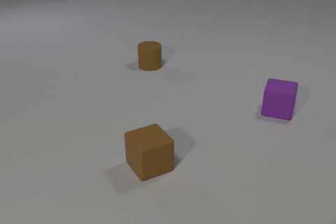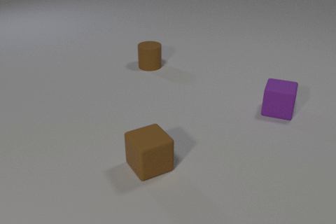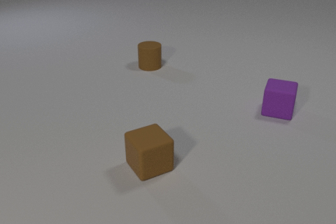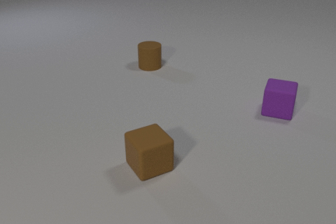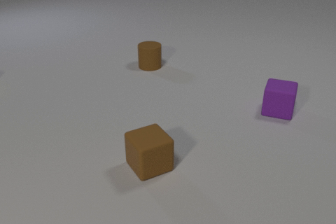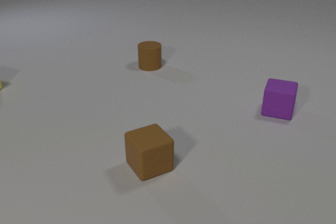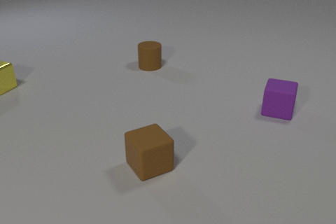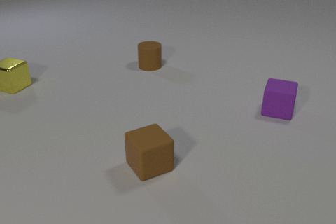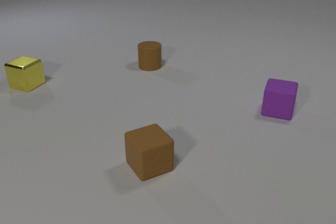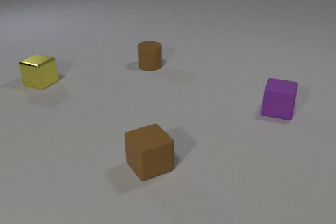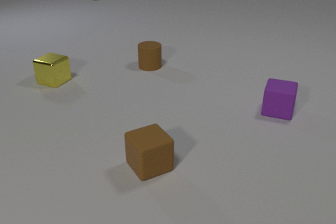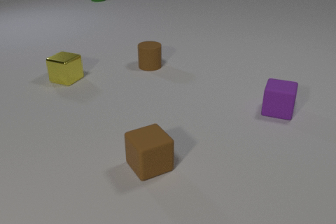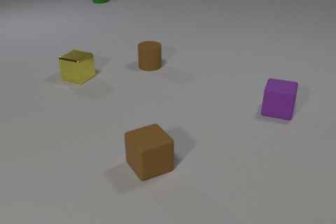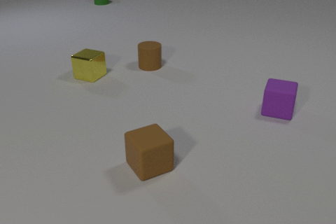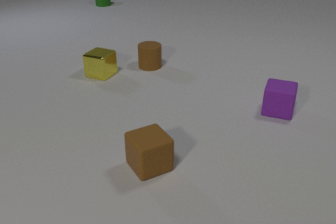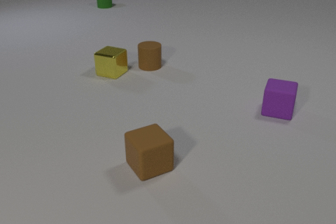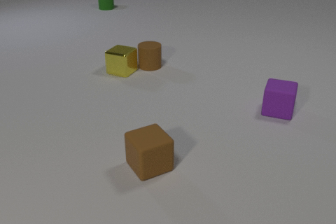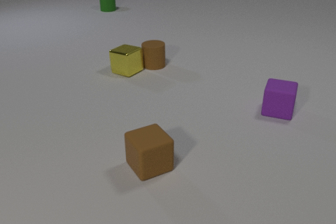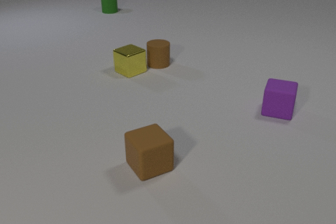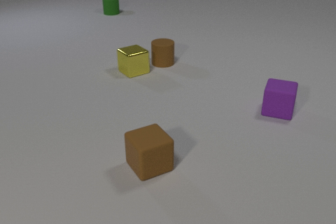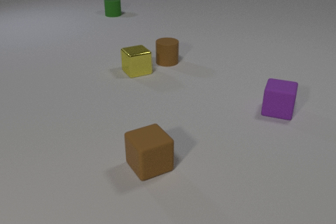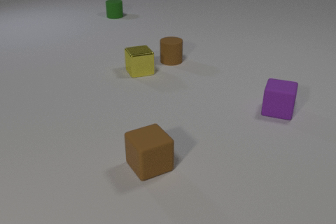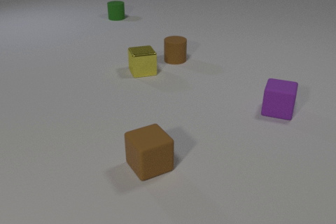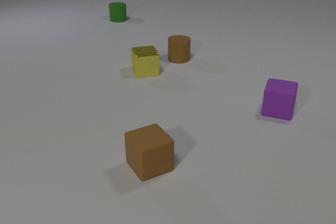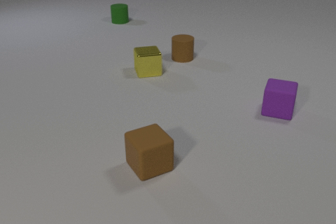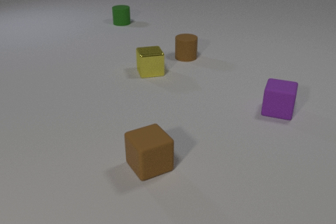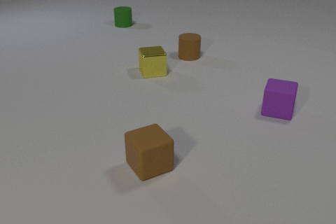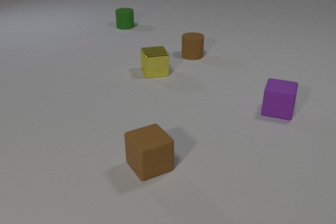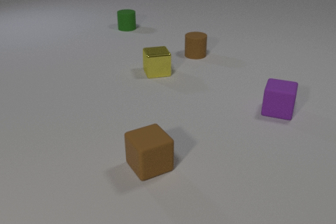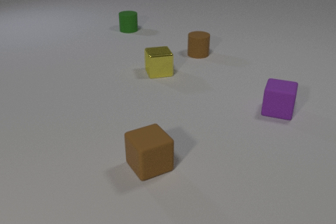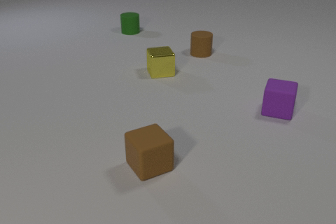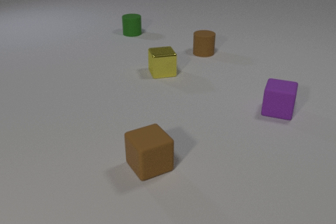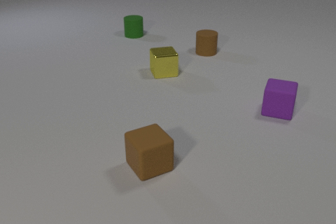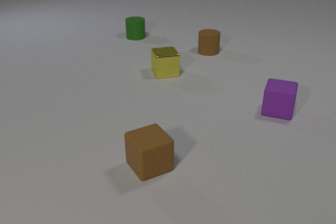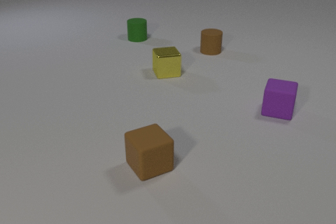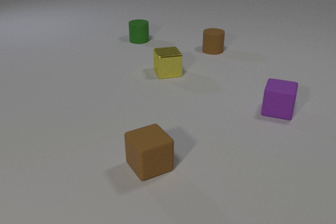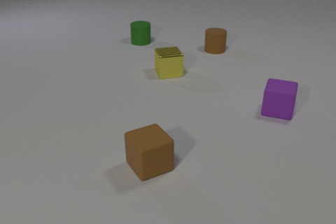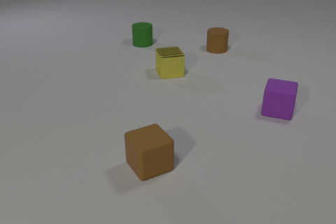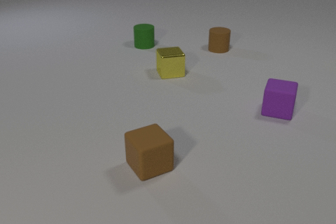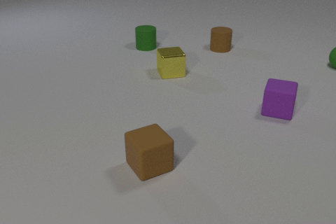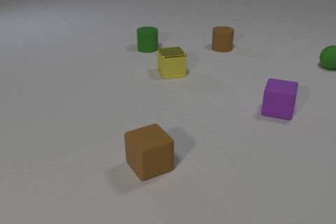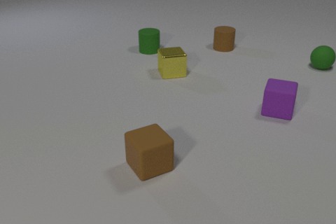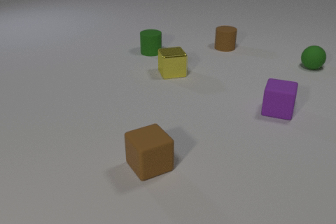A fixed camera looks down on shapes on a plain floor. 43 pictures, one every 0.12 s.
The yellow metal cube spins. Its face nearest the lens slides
to the left.
The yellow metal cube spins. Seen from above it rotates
clockwise.
0.00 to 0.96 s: The yellow metal cube comes in at the left edge, slides to the right.
0.96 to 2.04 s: The yellow metal cube slides to the right. The green rubber cylinder comes in at the top edge, slides toward the camera. The yellow metal cube and the brown rubber cylinder collide.
2.04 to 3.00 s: The yellow metal cube slides to the right, spins clockwise seen from above by about 45 degrees, its near face sliding to the left. The brown rubber cylinder slides to the right and away from the camera. The green rubber cylinder slides toward the camera.
3.00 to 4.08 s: The yellow metal cube slides to the right. The brown rubber cylinder slides to the right and away from the camera. The green rubber cylinder slides toward the camera.
4.08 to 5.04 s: The yellow metal cube slides to the right. The brown rubber cylinder slides to the right and away from the camera. The green rubber cylinder slides toward the camera. The green rubber sphere comes in at the right edge, rolls to the left and toward the camera.
What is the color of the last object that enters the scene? green.
What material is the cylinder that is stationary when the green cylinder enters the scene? rubber.
How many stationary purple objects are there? 1.
